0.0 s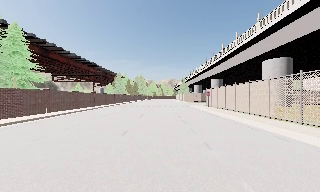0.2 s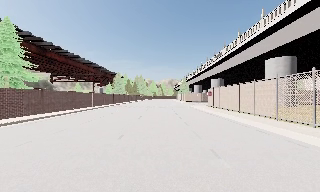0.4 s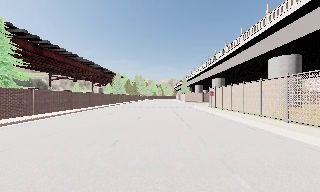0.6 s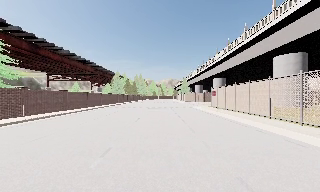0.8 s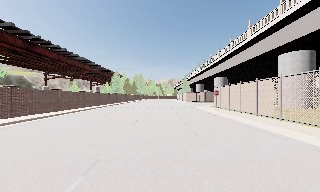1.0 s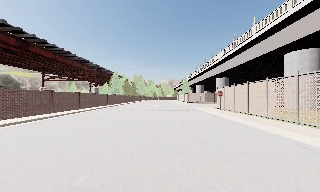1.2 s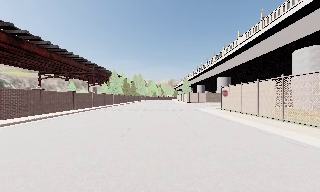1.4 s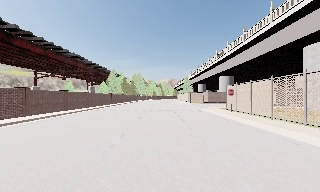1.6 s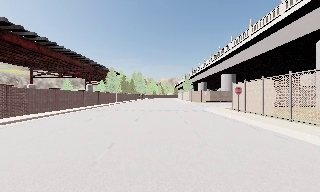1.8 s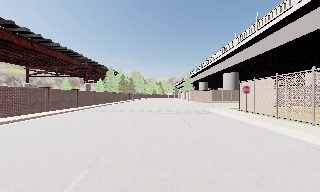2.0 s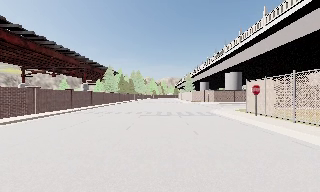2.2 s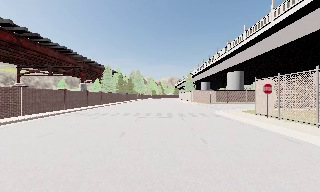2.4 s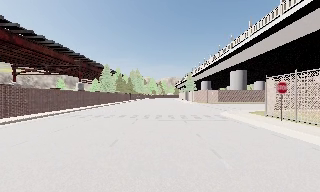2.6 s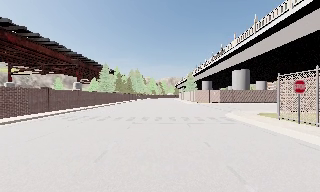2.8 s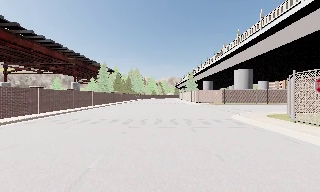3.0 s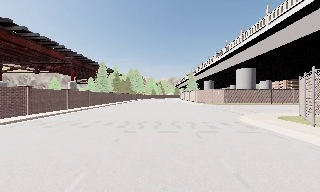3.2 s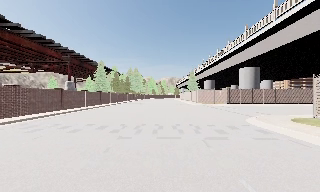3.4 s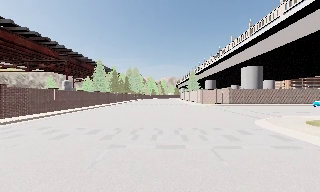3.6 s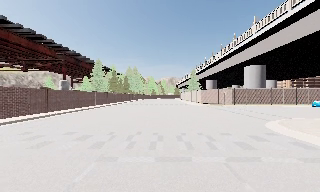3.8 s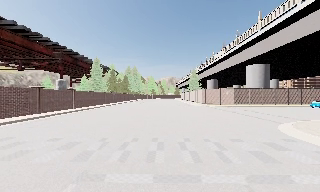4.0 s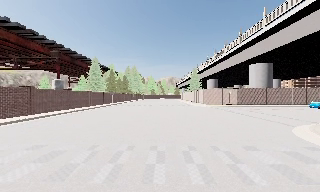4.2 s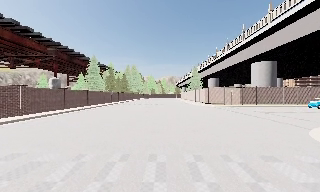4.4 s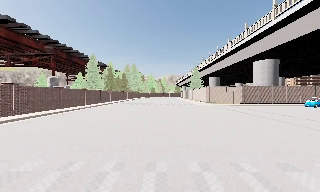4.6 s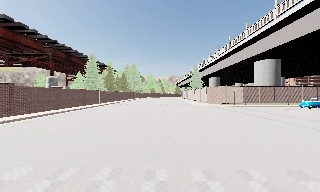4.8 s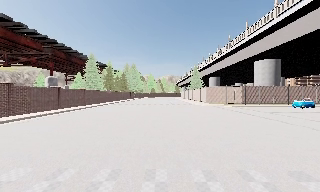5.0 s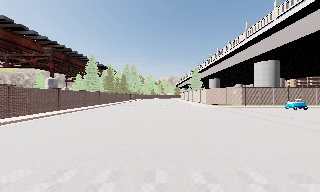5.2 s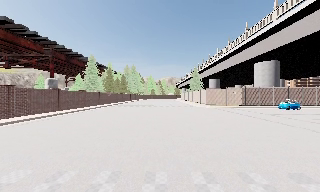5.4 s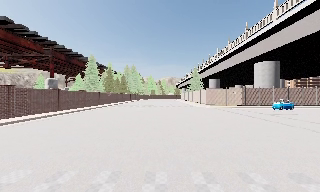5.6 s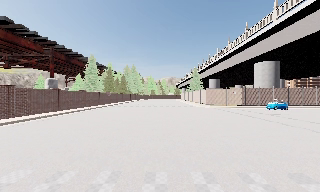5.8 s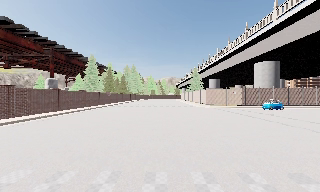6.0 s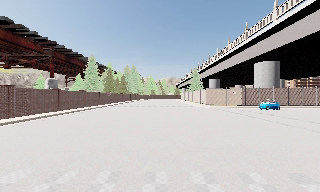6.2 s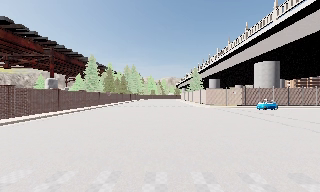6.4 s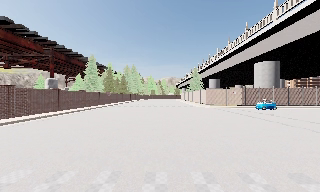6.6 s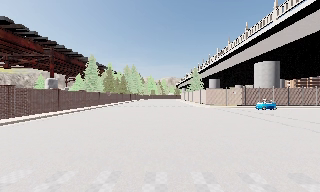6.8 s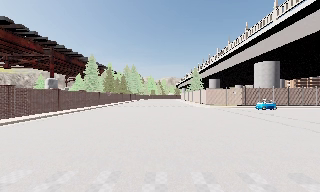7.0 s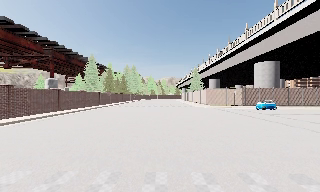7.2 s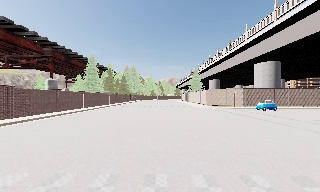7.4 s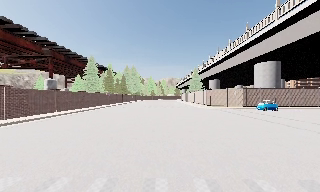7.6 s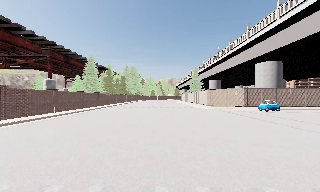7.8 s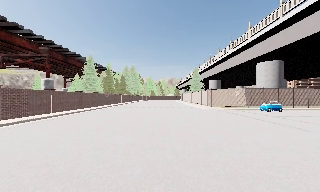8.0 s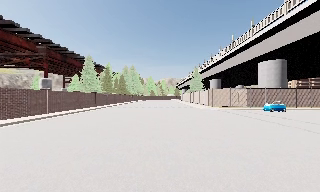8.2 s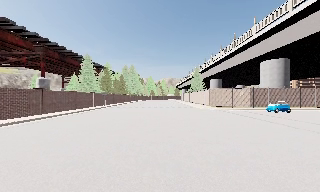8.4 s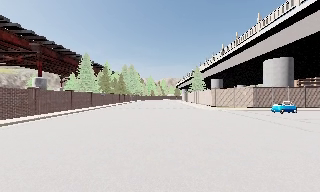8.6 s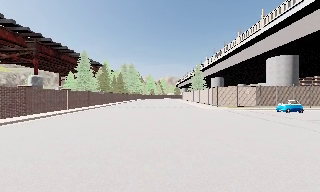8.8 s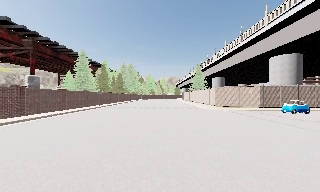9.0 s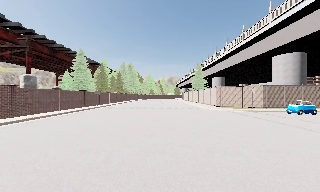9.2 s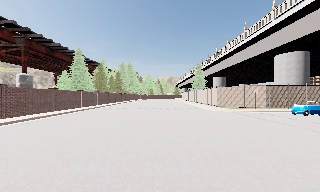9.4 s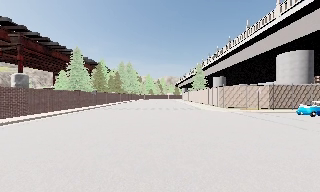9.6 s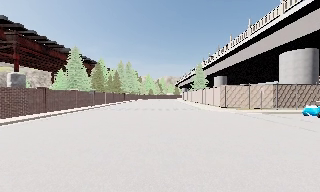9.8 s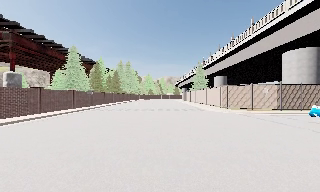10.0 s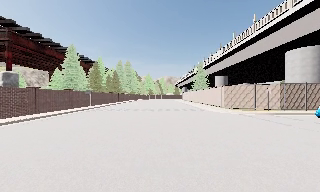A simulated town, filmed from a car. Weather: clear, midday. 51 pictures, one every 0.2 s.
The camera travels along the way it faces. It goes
forward.
0.0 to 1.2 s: The camera travels forward, about 7 m, so what stands in front looms larger. It gains speed.
1.2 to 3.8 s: The camera travels forward, about 17 m, so what stands in front looms larger.
3.8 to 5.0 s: The camera travels forward, about 3 m, so what stands in front looms larger. It loses speed.
5.0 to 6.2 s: The camera keeps its place and its aim.
6.2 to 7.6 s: The camera travels forward, about 0.5 m, so what stands in front looms larger. It gains speed.
7.6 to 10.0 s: The camera travels forward, about 8 m, so what stands in front looms larger.
The film runs forward here.
